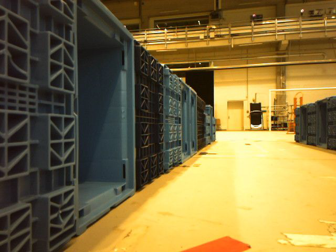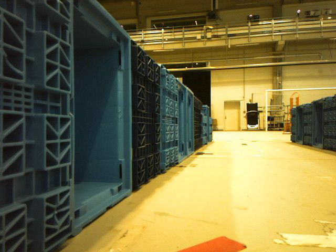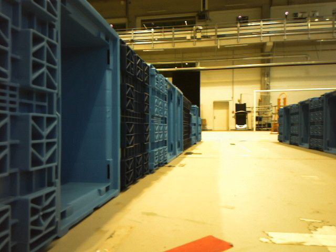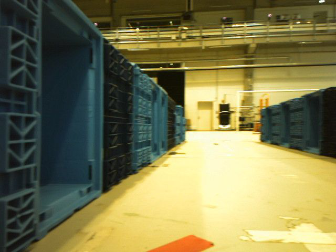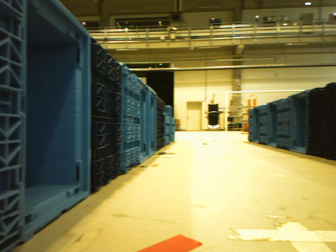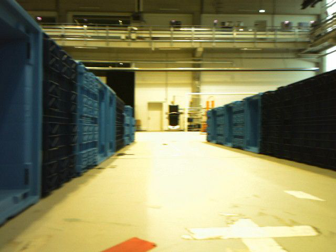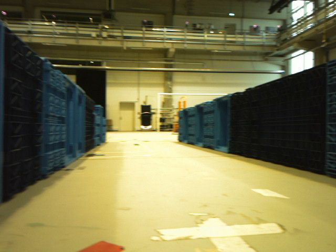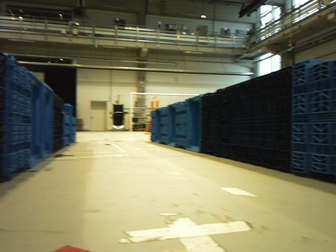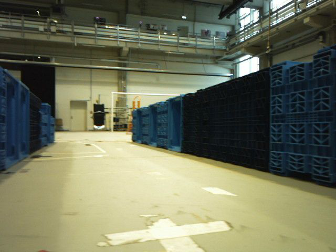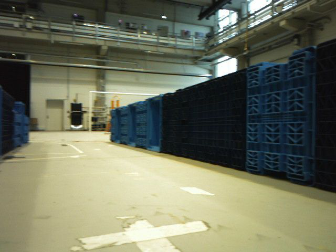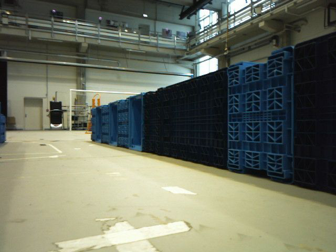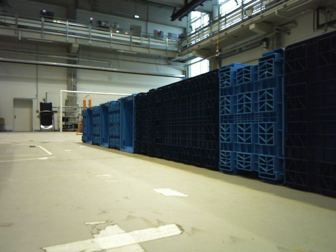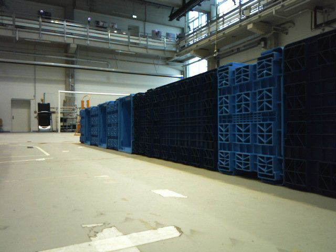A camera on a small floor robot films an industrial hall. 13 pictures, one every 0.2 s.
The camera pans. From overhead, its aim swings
clockwise.
The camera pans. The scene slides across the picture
to the left.
0.0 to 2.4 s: The camera swings to its right by about 40 degrees, and the scene slides to the left.
The film runs forward here.
